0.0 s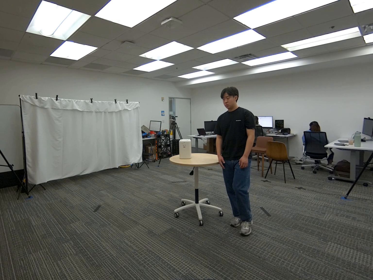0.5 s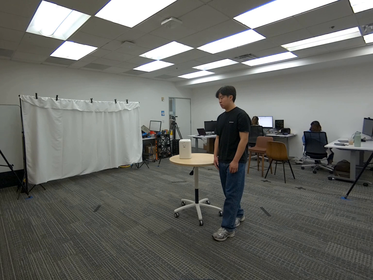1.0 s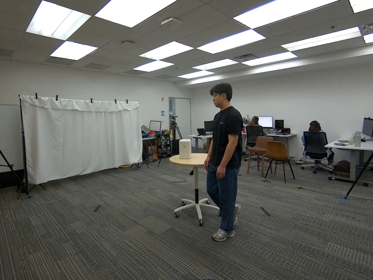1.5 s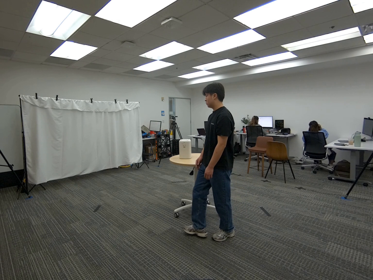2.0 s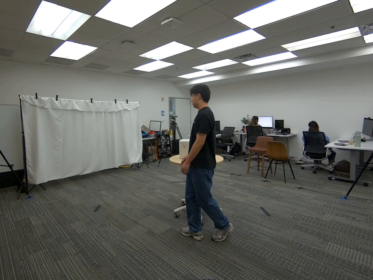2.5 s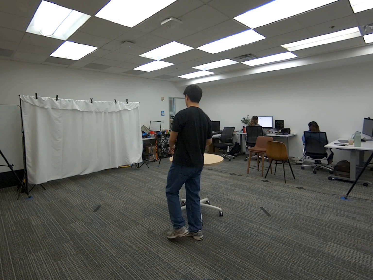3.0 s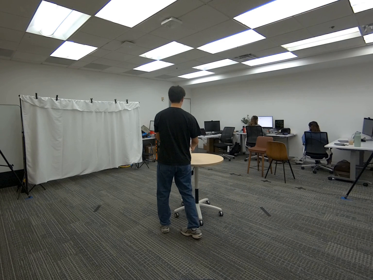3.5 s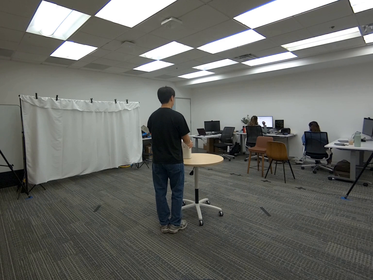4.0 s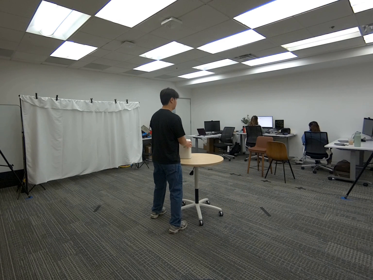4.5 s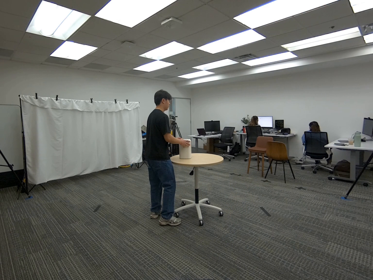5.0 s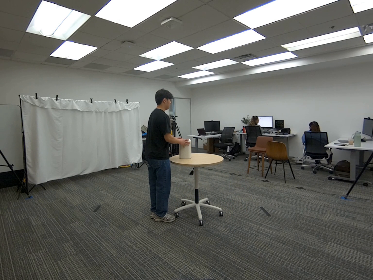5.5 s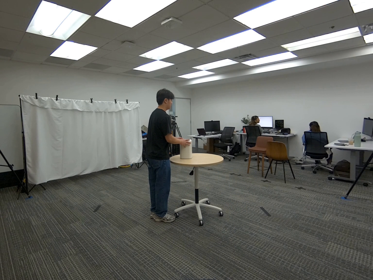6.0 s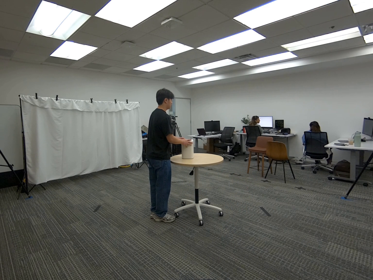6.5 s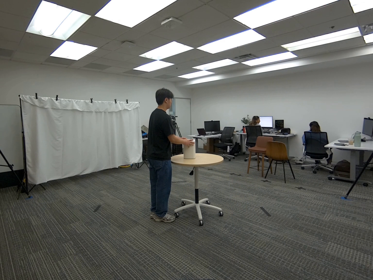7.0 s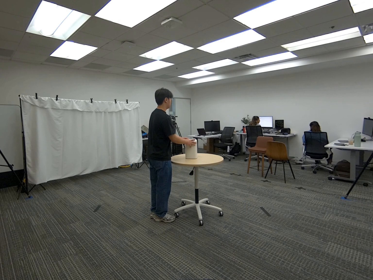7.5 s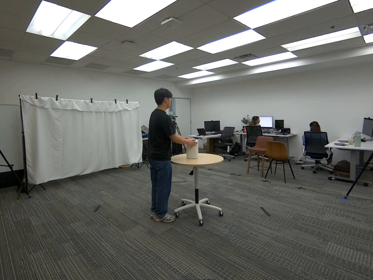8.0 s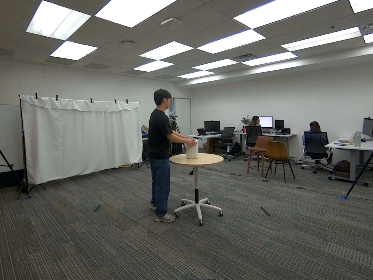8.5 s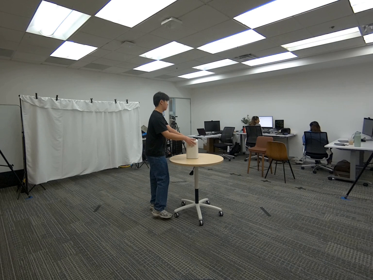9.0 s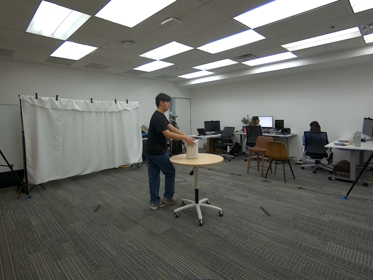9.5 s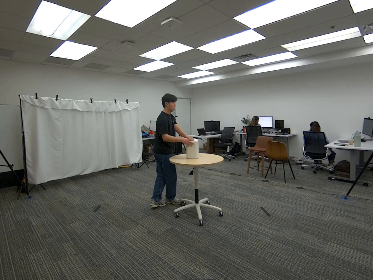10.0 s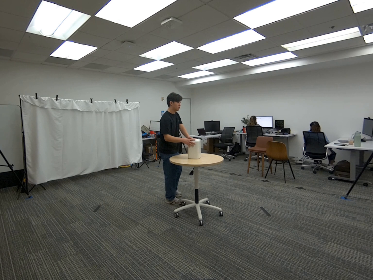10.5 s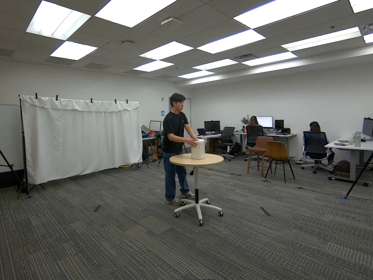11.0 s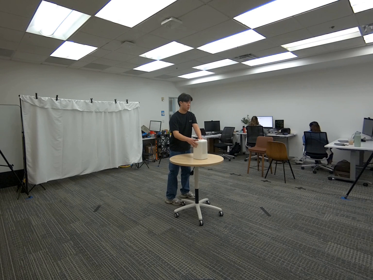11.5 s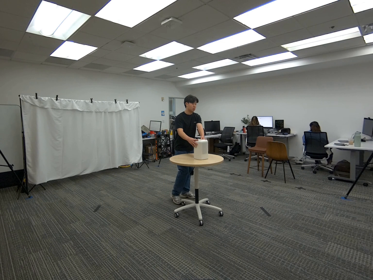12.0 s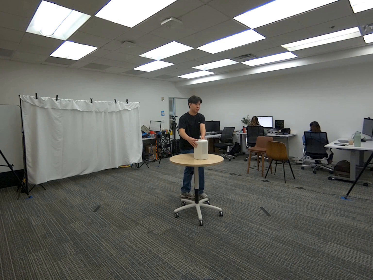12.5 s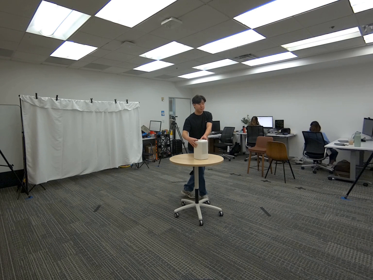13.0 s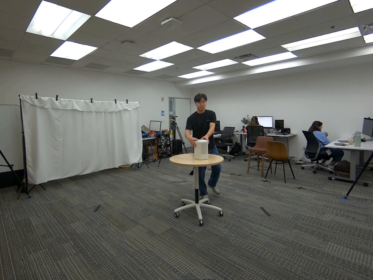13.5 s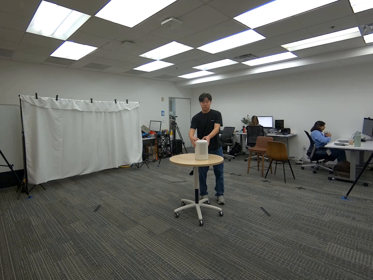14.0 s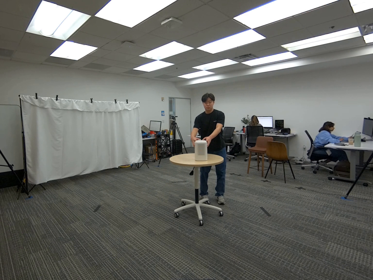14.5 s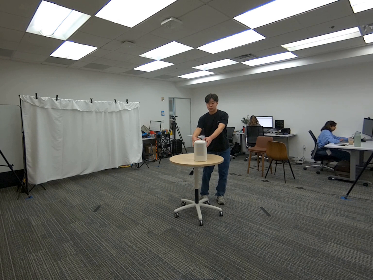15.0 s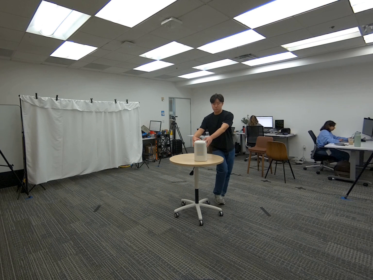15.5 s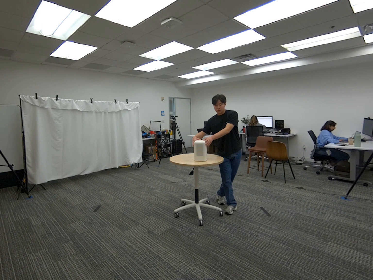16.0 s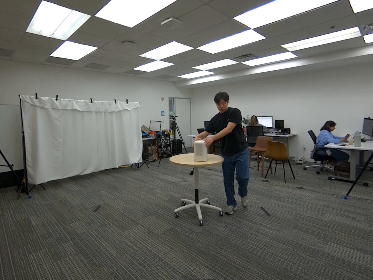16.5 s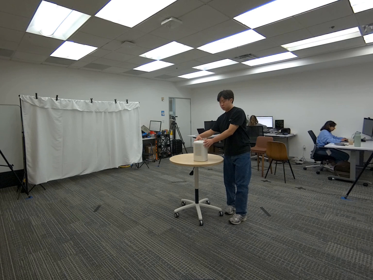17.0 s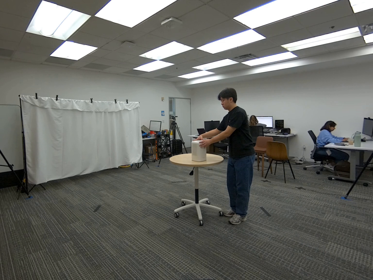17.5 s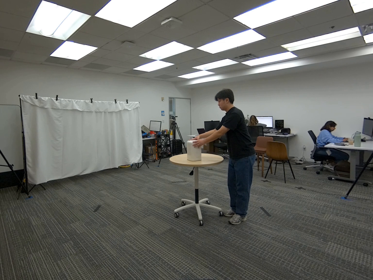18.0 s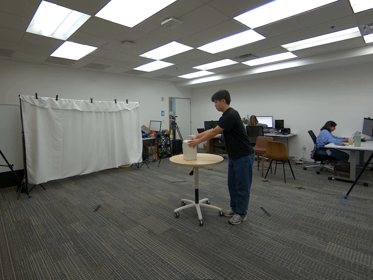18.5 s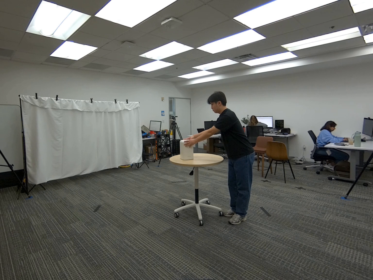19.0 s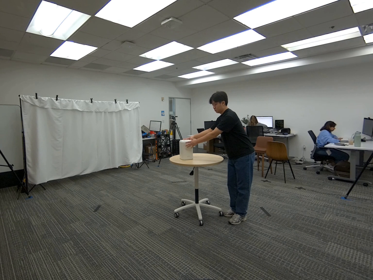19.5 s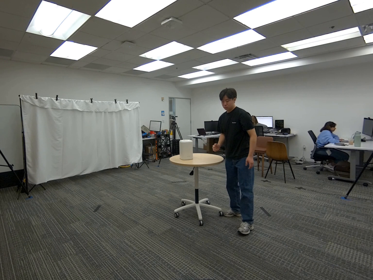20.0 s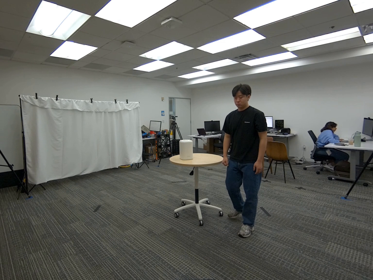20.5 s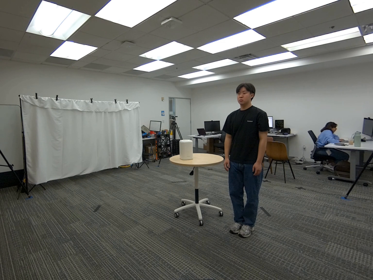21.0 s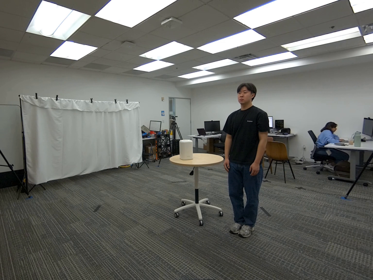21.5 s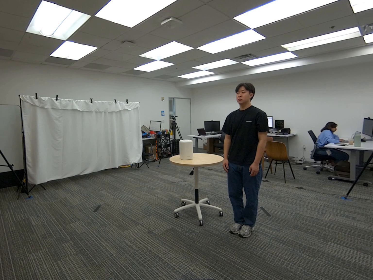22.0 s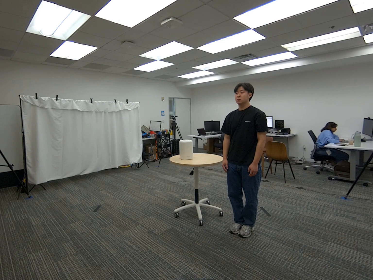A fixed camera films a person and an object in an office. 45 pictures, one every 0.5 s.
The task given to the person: Walk over to the Air Purifier on the round table and push around the purifier with both hands while walking around the table.
